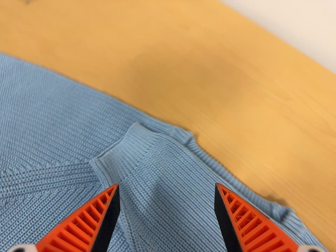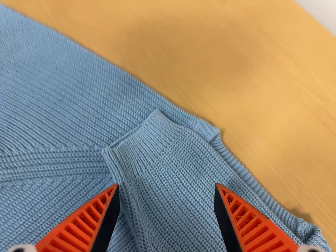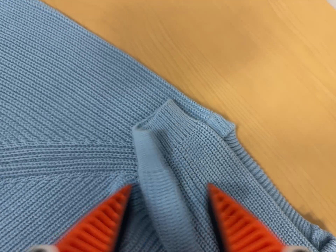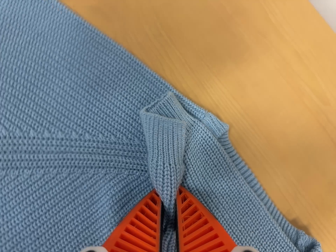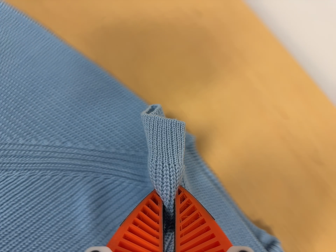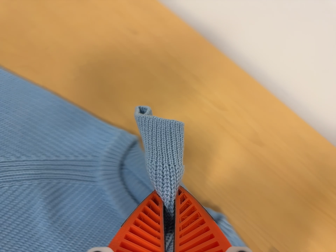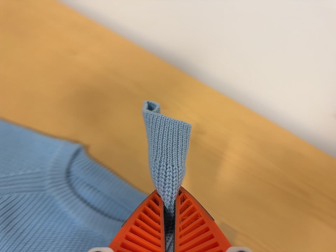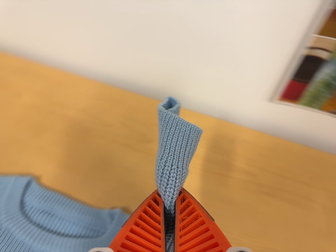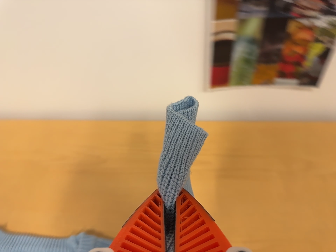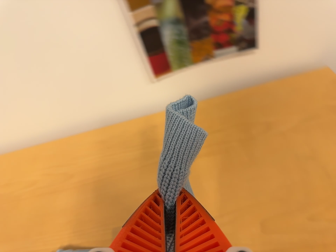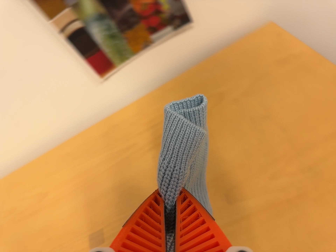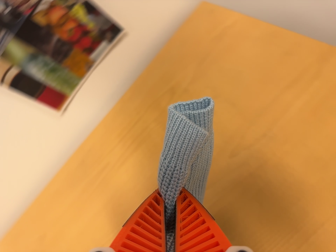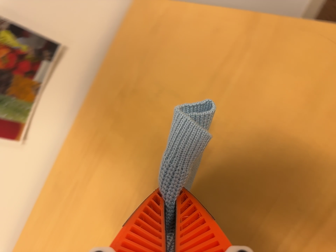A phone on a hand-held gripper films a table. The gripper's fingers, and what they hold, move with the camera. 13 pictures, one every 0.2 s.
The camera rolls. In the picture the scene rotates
counterclockwise.
0.0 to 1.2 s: The camera swings to its right by about 15 degrees, and the scene slides to the left. It travels to its right, about 9 cm, so close, fixed things drift to the left.
1.2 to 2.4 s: The camera travels to its right, about 50 cm, so close, fixed things drift to the left. It rolls about its line of sight by about 90 degrees, and the scene rotates counterclockwise.
The film runs backward here.
